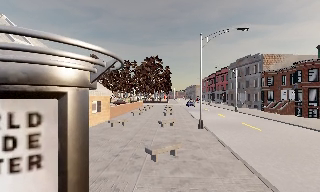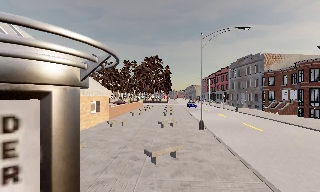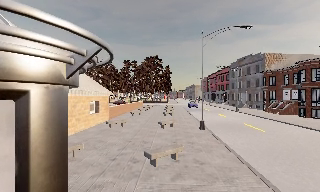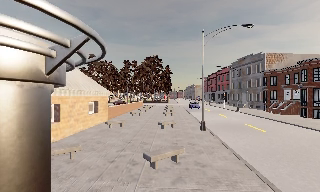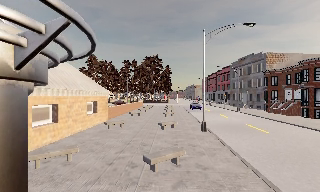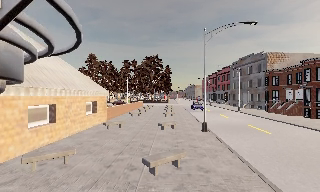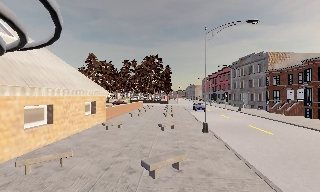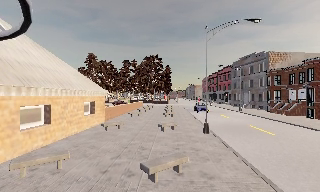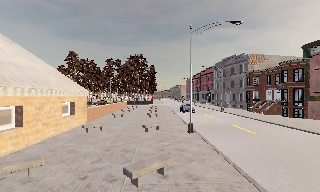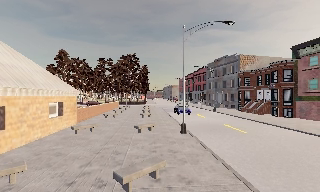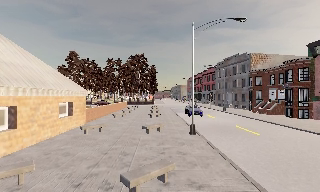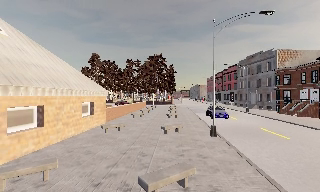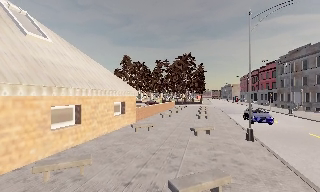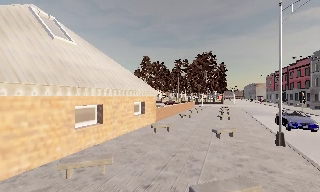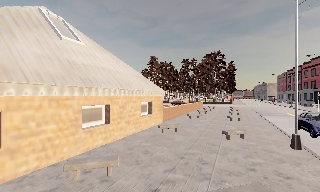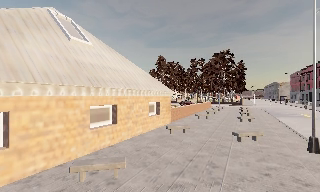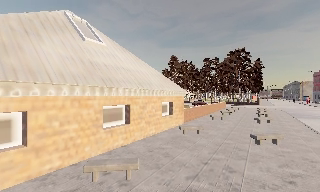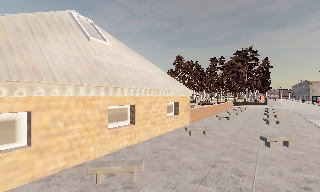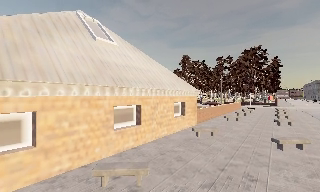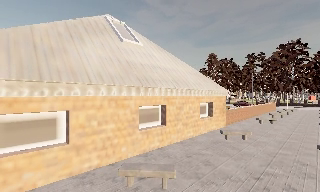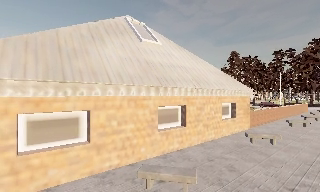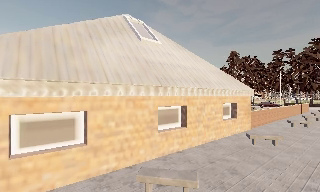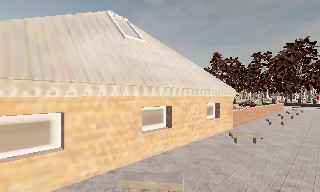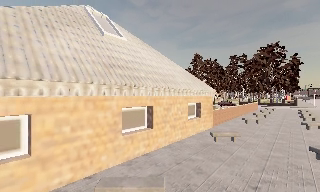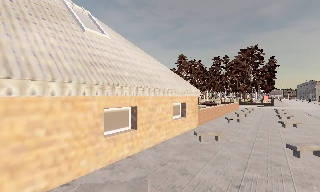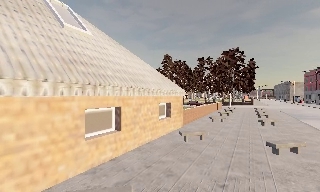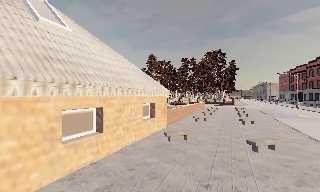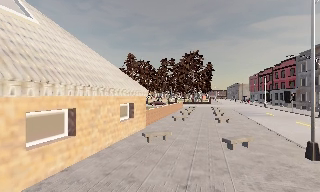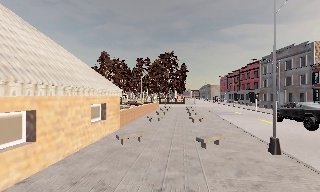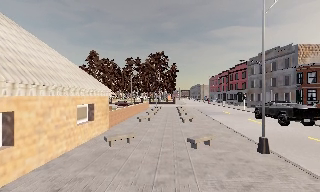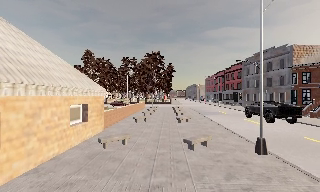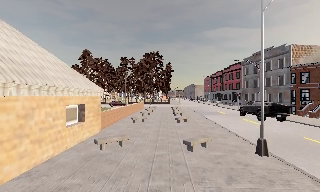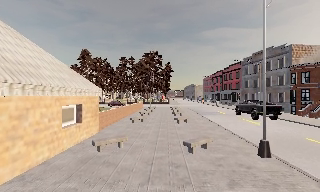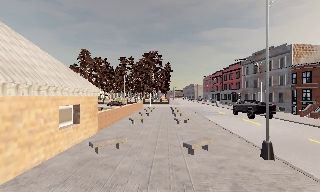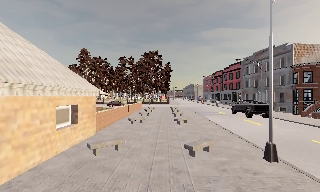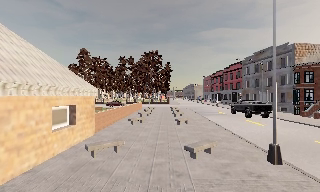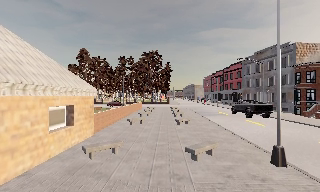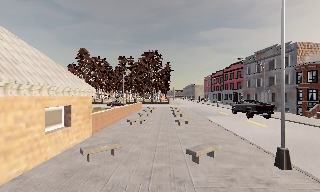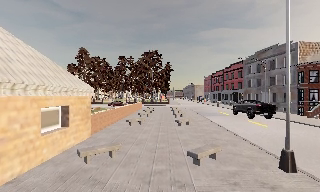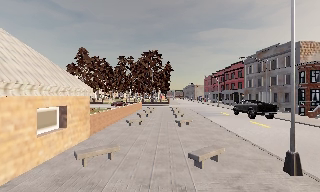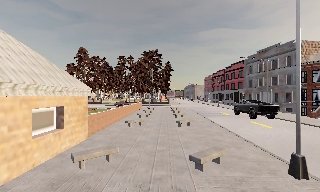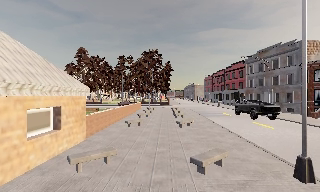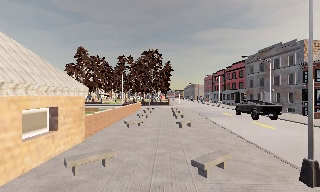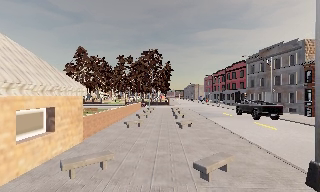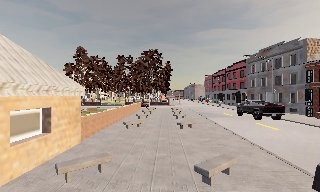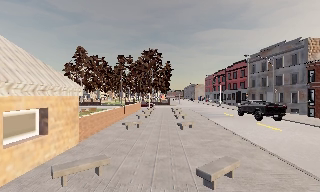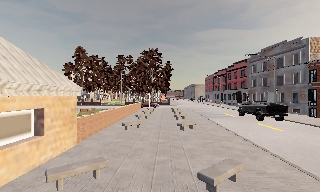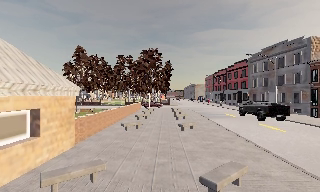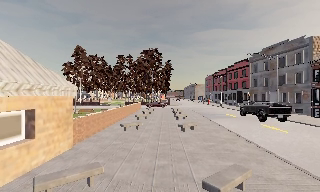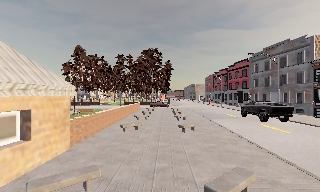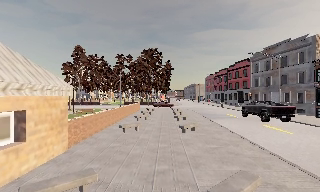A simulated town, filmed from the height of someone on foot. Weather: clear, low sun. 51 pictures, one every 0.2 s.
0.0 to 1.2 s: The camera travels forward, about 1.5 m, so what stands in front looms larger.
1.2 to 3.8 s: The scene slides to the right, as the camera pans about 40 degrees to its left. It travels forward, about 2.5 m.
3.8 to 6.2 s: The camera pans to its right, which is clockwise from overhead, by about 45 degrees. It travels forward, about 2 m.
6.2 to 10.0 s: The camera travels forward, about 4 m, so what stands in front looms larger.
The film runs forward here.
